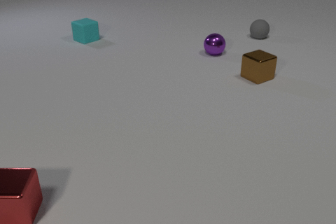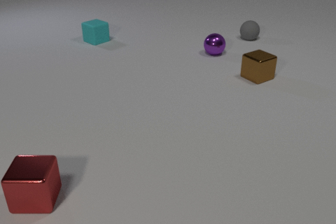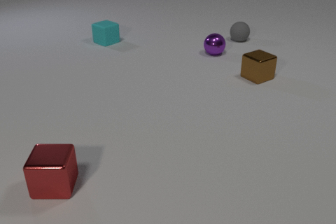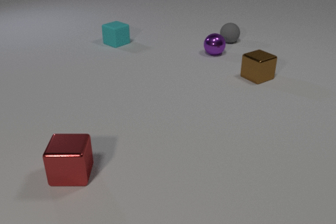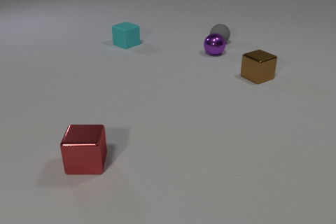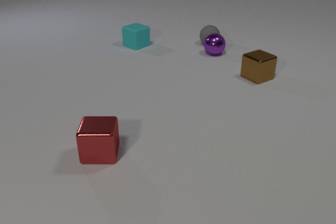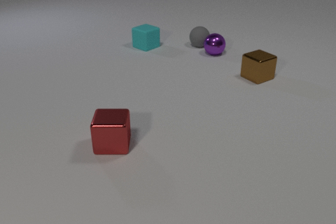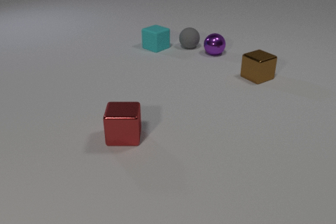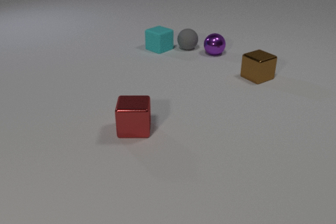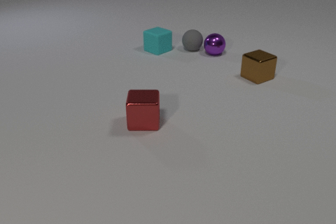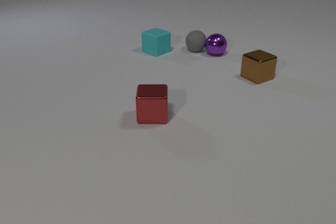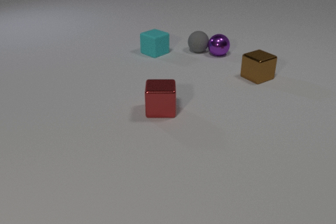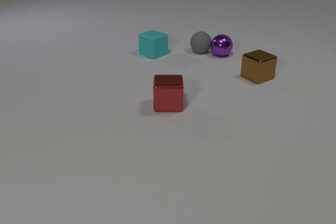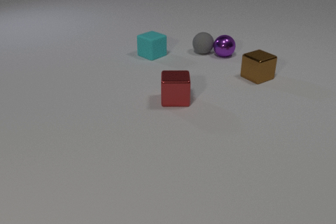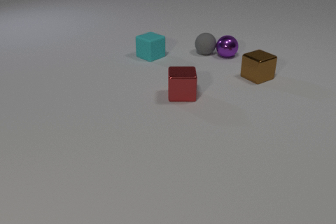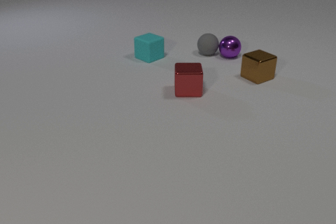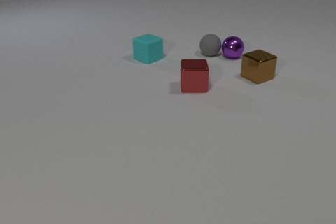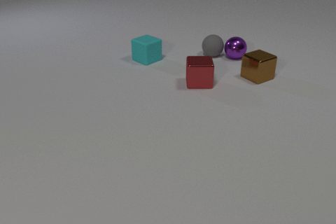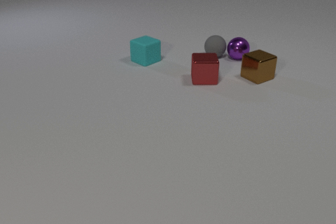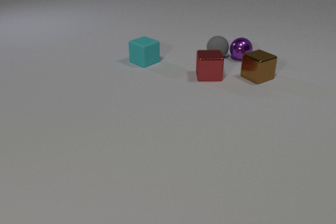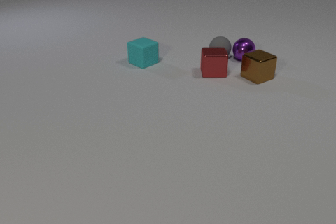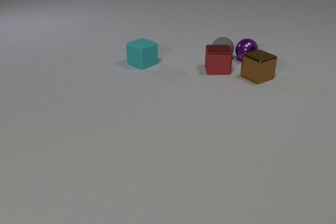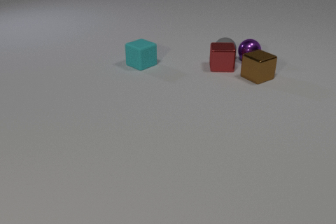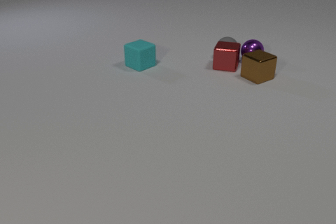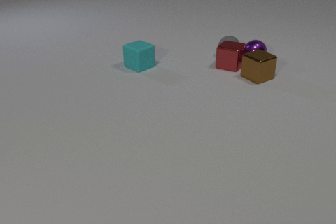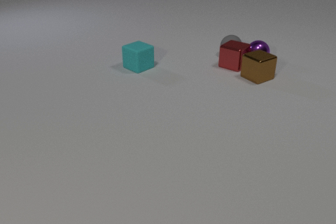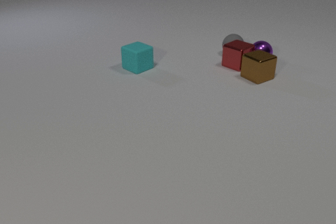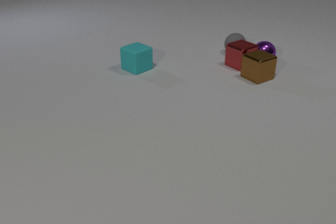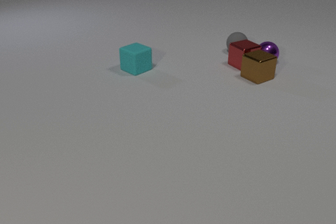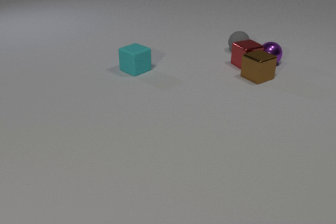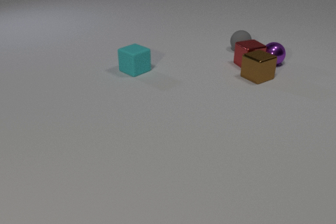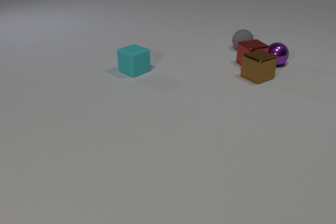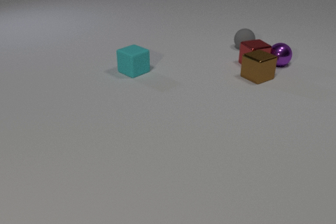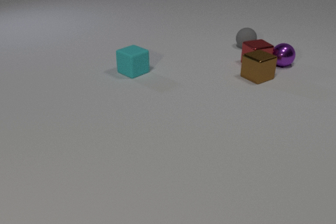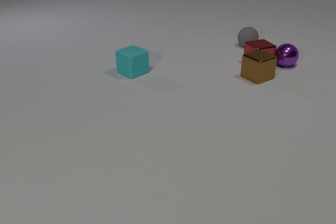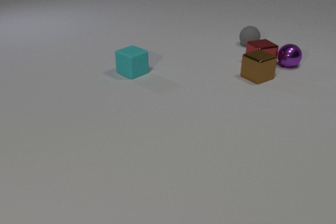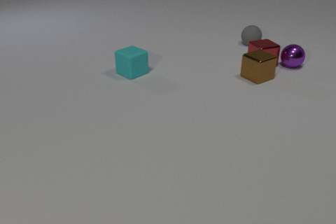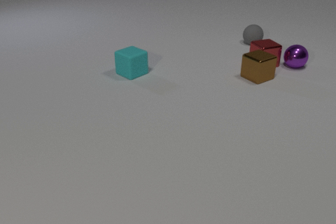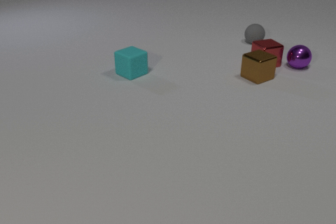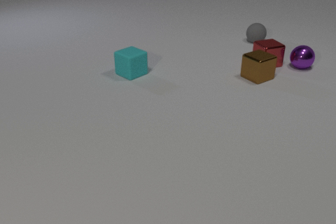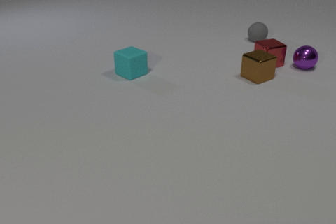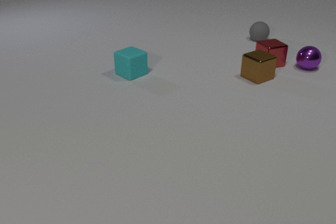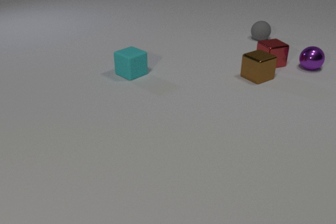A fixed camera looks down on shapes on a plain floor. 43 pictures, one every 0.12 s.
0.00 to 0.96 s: The gray rubber sphere rolls to the left and toward the camera. The cyan rubber cube slides to the right and toward the camera. The red metal cube slides to the right and away from the camera. The gray rubber sphere and the cyan rubber cube collide.
0.96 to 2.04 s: The gray rubber sphere rolls to the right and toward the camera. The cyan rubber cube slides toward the camera and to the left. The purple metal sphere rolls to the right. The red metal cube slides away from the camera and to the right. The gray rubber sphere and the purple metal sphere collide.
2.04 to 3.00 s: The gray rubber sphere rolls to the right. The cyan rubber cube slides toward the camera and to the left. The purple metal sphere rolls to the right. The red metal cube slides away from the camera and to the right, spins so that its near face slides to the left, clockwise seen from above. The gray rubber sphere and the red metal cube collide.
3.00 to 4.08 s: The gray rubber sphere rolls away from the camera and to the right. The cyan rubber cube slides toward the camera and to the left. The purple metal sphere rolls to the right. The red metal cube slides to the right, spins clockwise seen from above by about 30 degrees, its near face sliding to the left. The purple metal sphere and the red metal cube collide.
4.08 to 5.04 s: The gray rubber sphere rolls away from the camera and to the right. The purple metal sphere rolls to the right. The red metal cube slides to the right.
How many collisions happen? 4.
What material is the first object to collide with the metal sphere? rubber.
How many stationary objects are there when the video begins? 2.
